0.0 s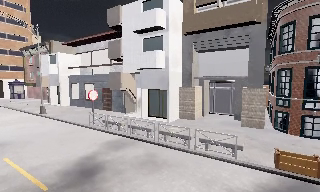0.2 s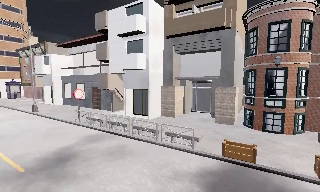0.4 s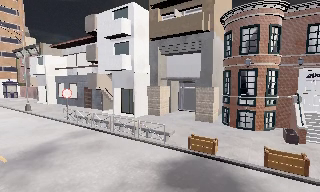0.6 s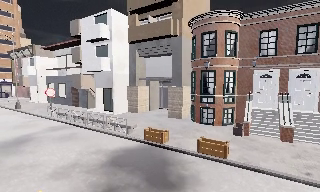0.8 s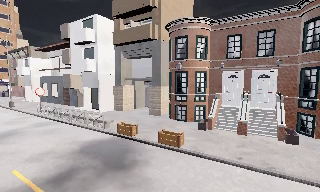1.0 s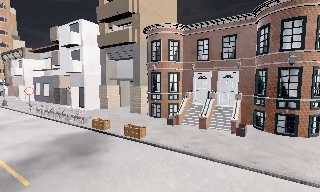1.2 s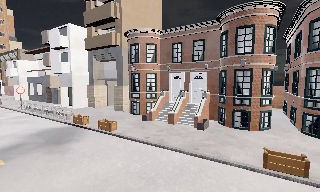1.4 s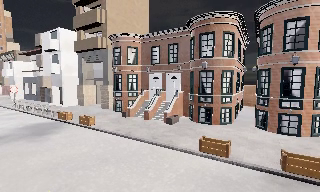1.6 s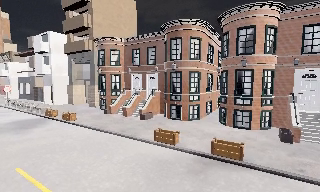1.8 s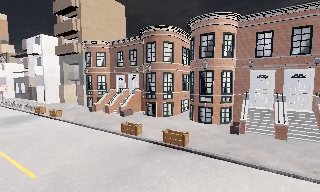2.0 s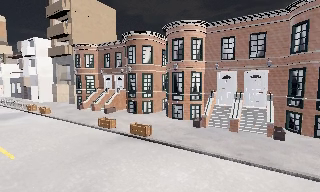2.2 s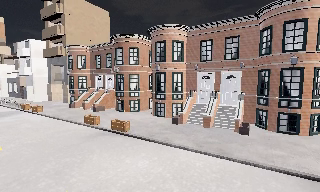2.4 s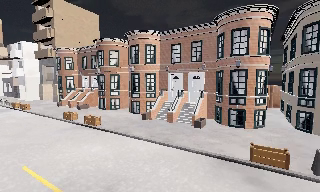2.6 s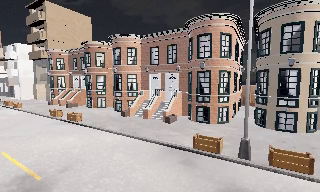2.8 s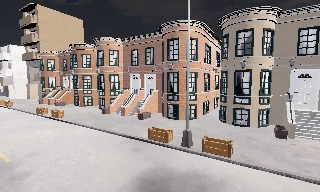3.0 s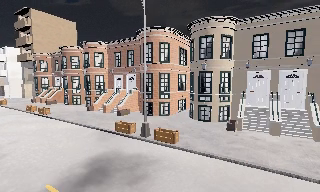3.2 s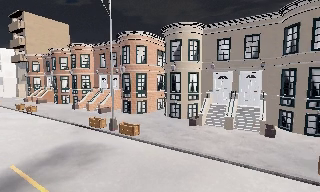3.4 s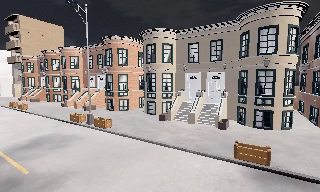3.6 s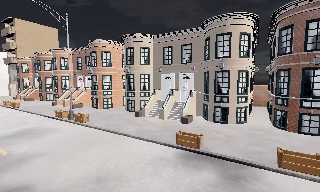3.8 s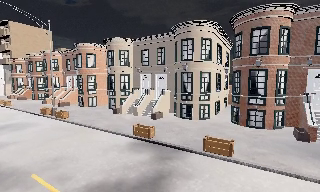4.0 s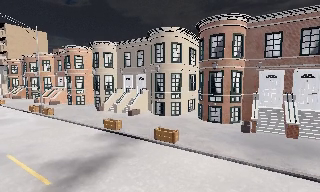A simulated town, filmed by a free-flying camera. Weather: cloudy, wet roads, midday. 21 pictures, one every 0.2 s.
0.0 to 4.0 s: The camera travels to its right and backward, about 40 m, so close, fixed things drift to the left.
The film runs forward here.
